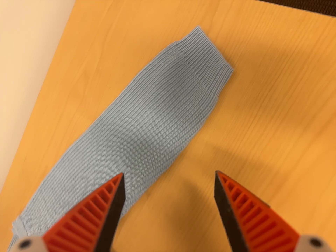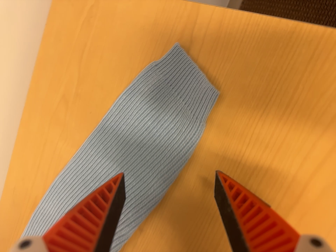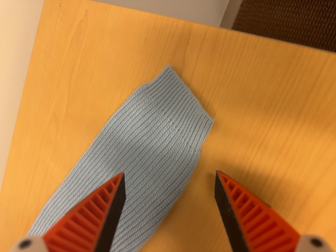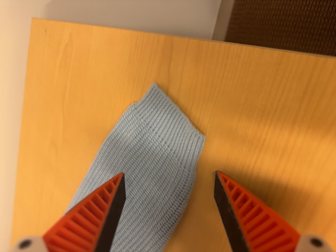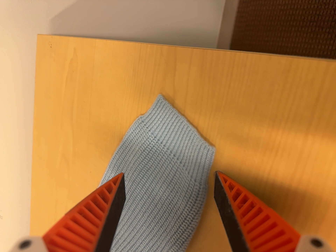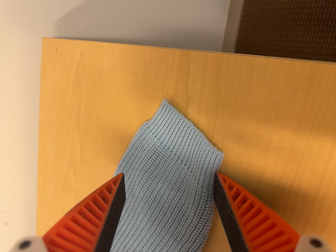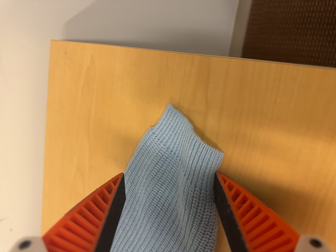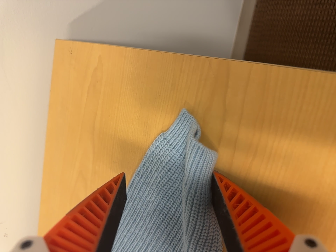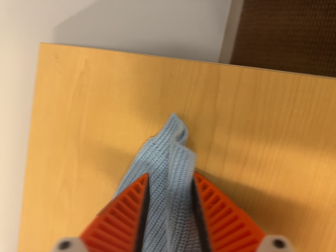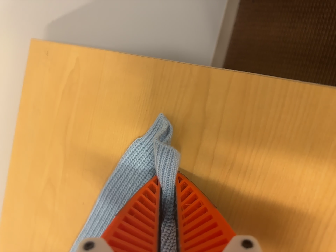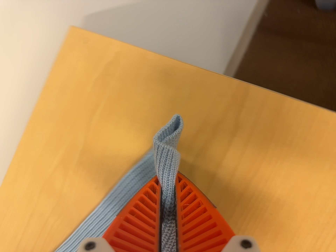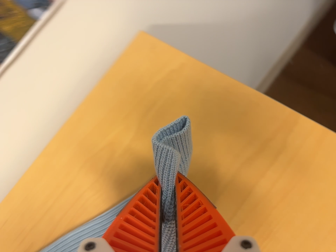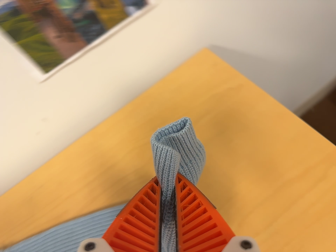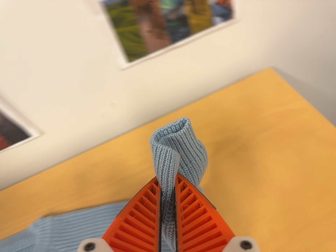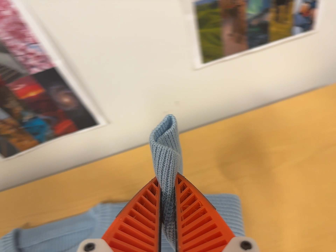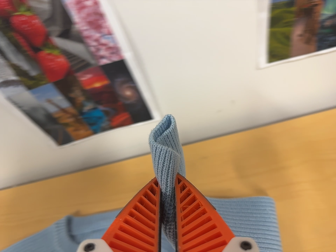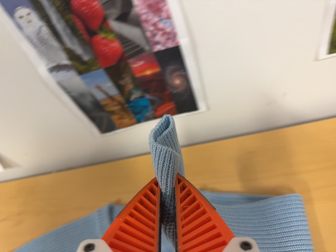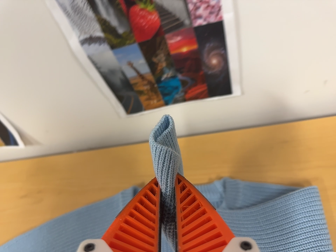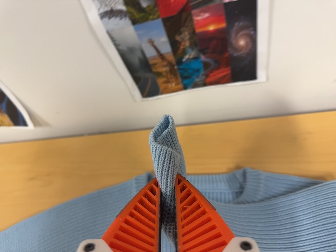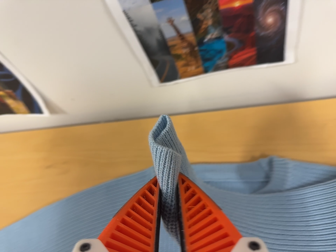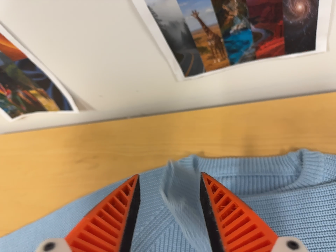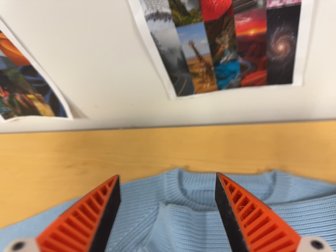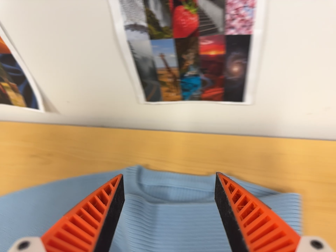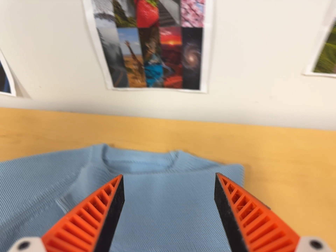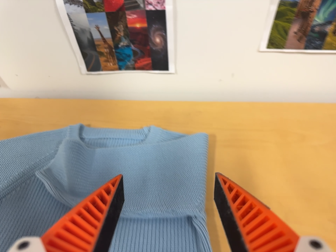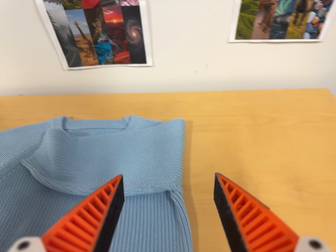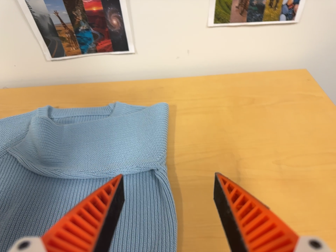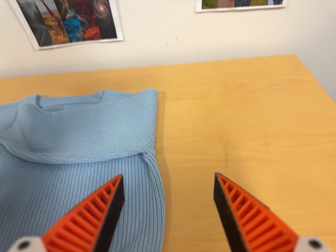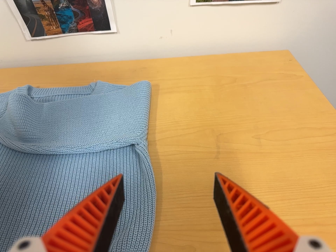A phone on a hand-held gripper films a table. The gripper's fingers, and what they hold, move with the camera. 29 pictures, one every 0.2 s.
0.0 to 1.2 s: The camera travels toward the top of its view and forward, about 14 cm, so close, fixed things drift downward. It rolls about its line of sight by about 15 degrees, and the scene rotates counterclockwise.
1.2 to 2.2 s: The camera pans to its right by about 10 degrees. It travels to its left, about 14 cm. Its aim tips toward the top of its view by about 10 degrees, and the scene shifts downward. It rolls about its line of sight by about 30 degrees, and the scene rotates clockwise.
2.2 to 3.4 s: The camera swings to its left by about 20 degrees, and the scene slides to the right. It travels to its left, about 38 cm, so close, fixed things drift to the right. It rolls about its line of sight by about 40 degrees, and the scene rotates clockwise.
3.4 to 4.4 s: The camera travels backward, about 6 cm, so what stands in front gets smaller. It rolls about its line of sight by about 10 degrees, and the scene rotates clockwise.
4.4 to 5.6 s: The camera pans to its right by about 15 degrees. It travels toward the bottom of its view, backward and to its right, about 26 cm, so close, fixed things drift upward.
The film runs forward here.
